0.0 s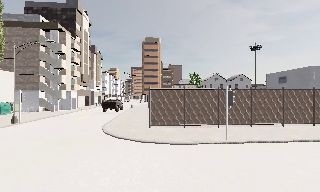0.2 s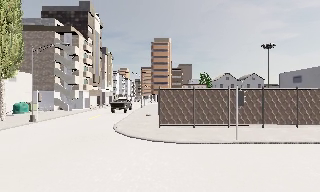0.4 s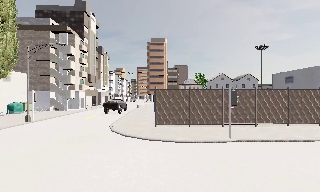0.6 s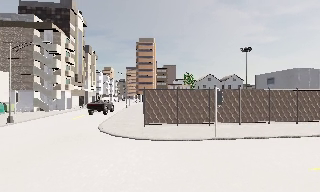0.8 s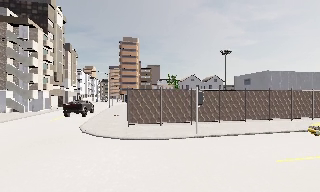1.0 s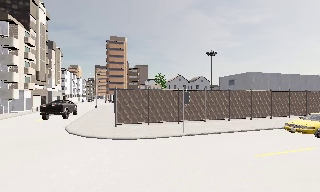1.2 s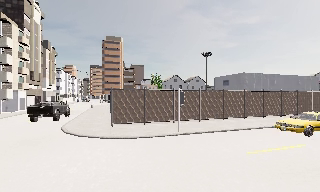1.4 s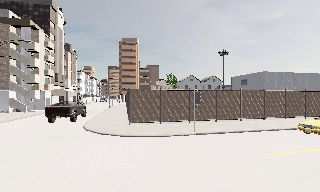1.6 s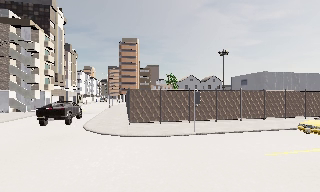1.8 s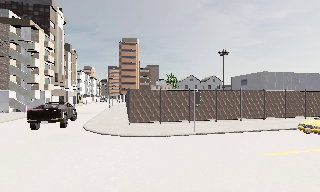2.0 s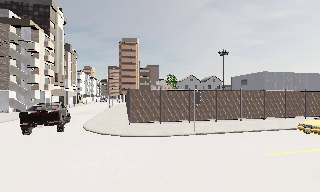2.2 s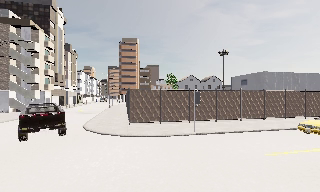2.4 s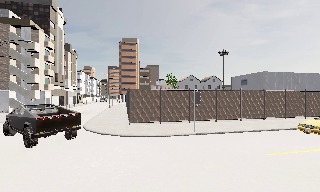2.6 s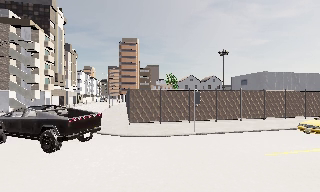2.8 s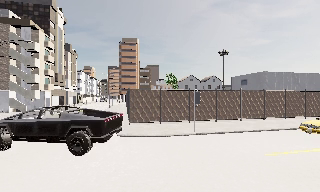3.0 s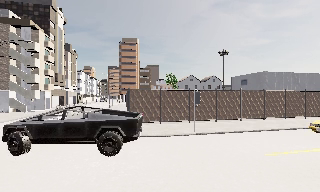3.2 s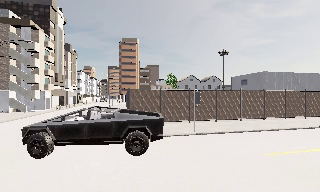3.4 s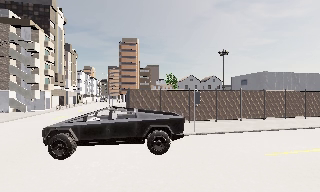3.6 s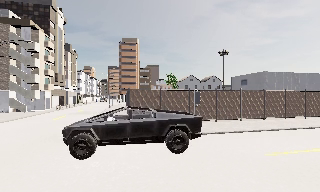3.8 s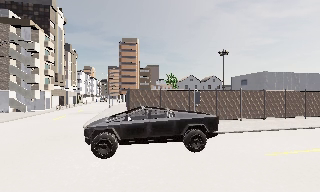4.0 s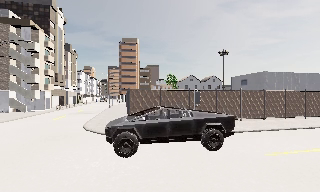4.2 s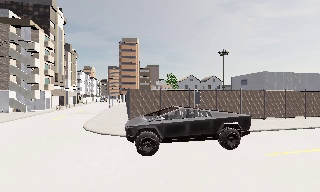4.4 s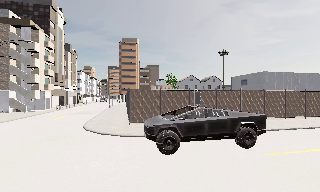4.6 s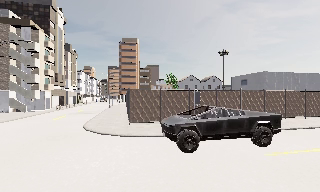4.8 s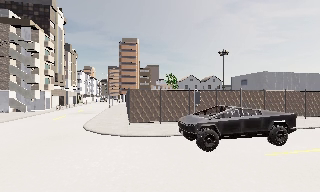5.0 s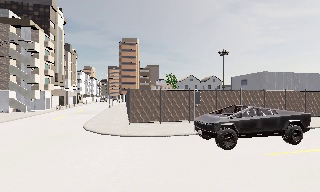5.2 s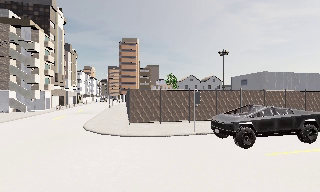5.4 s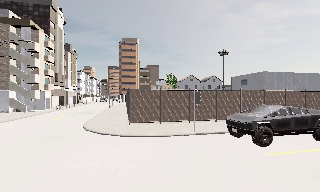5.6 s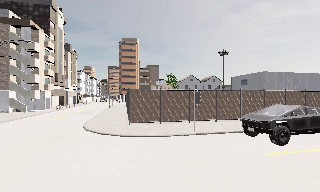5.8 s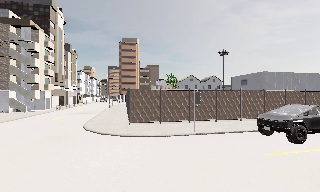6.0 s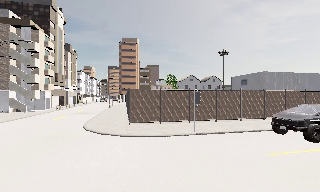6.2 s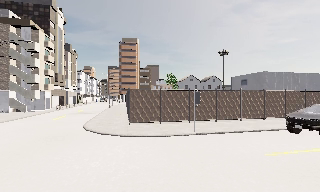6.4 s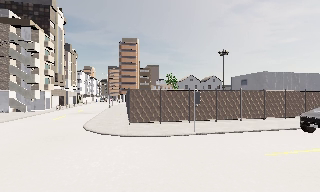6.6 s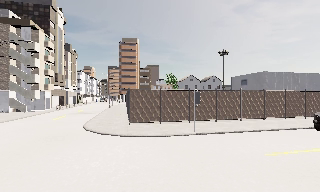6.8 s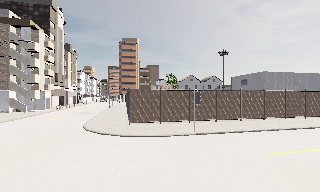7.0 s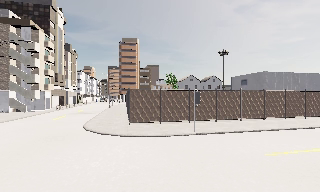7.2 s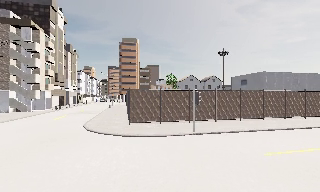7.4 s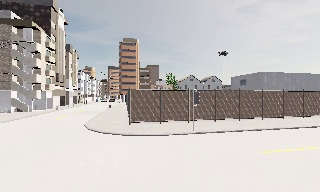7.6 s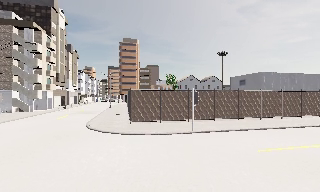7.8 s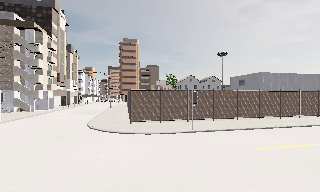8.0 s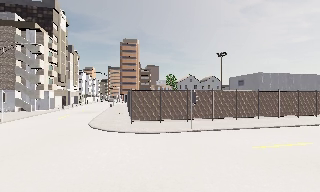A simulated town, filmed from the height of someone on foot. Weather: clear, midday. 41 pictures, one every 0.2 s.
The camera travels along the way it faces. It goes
backward.
0.0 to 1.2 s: The scene slides to the left, as the camera pans about 15 degrees to its right. It travels backward, about 1.5 m, so what stands in front gets smaller.
1.2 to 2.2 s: The camera shifts only a little, or ends up much as it began.
2.2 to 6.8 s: The camera keeps its place and its aim.
6.8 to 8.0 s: The camera travels backward, about 1 m, so what stands in front gets smaller.
The film runs backward here.
